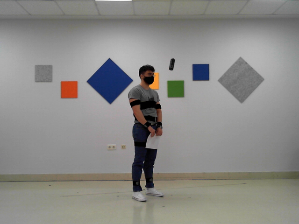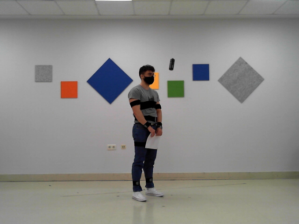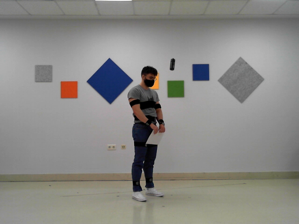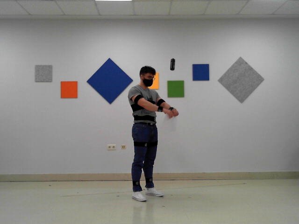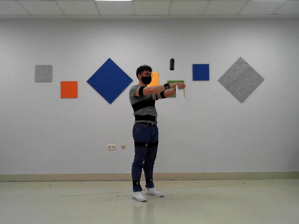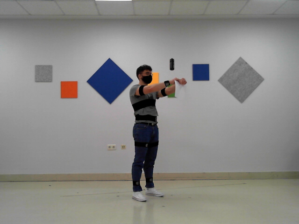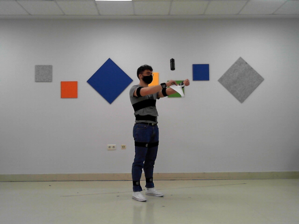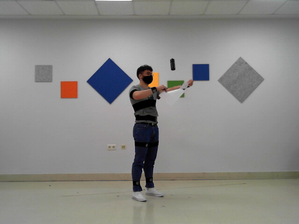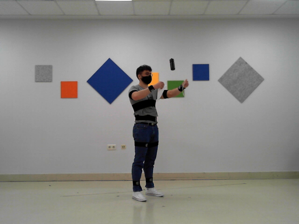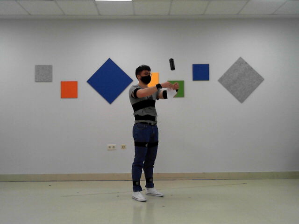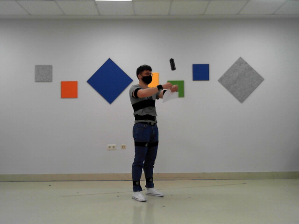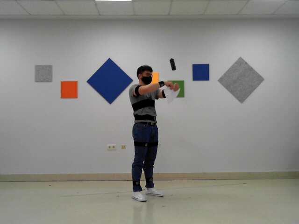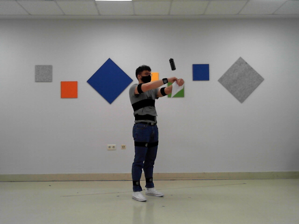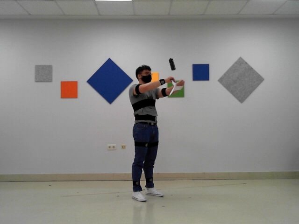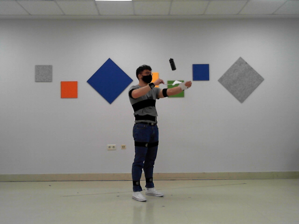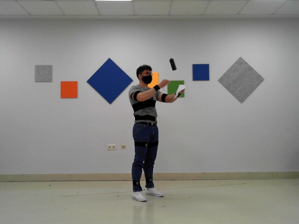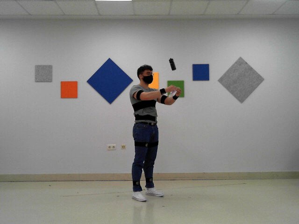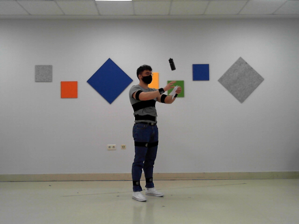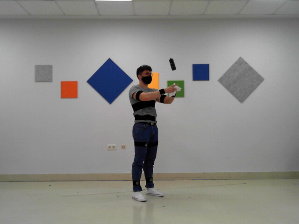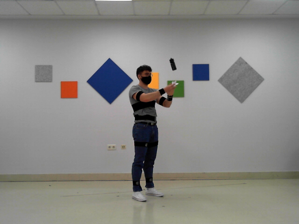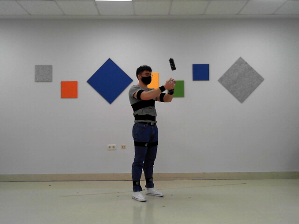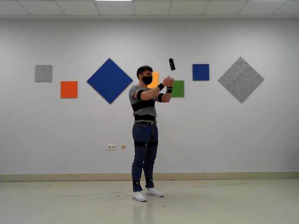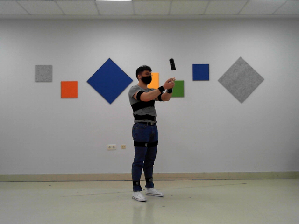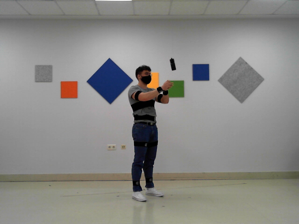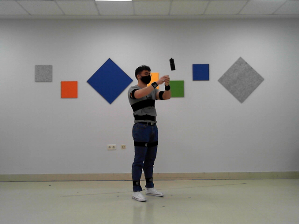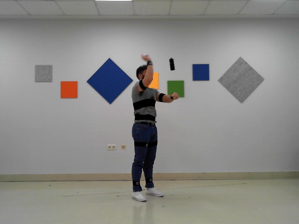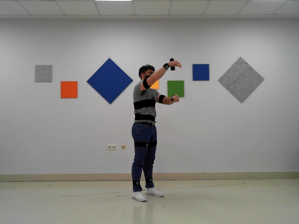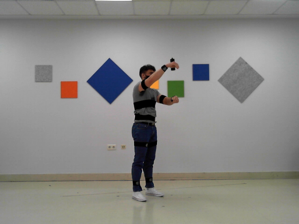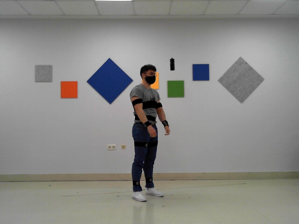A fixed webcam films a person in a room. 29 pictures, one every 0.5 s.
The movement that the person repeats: Tear a paper in 4 pieces, make a ball and throw it.
